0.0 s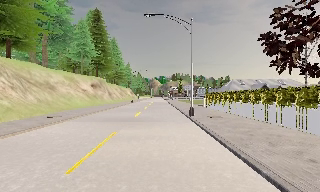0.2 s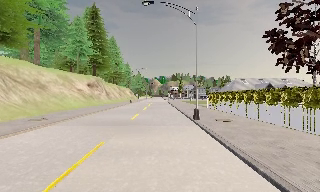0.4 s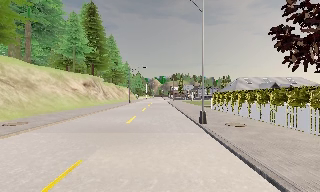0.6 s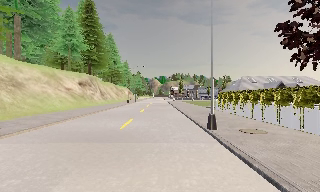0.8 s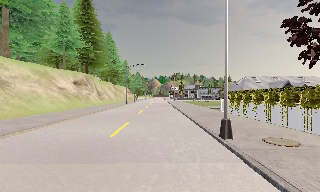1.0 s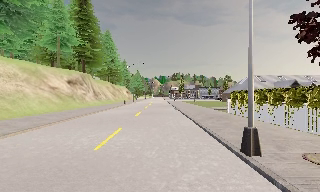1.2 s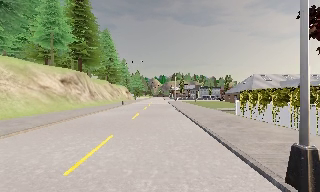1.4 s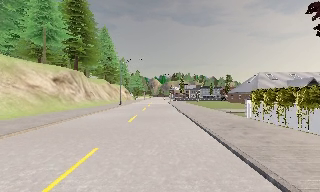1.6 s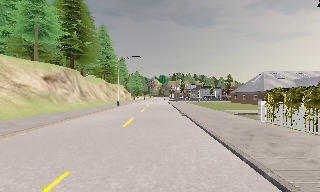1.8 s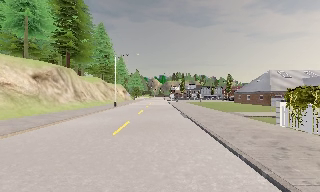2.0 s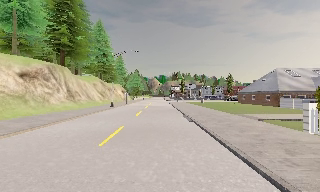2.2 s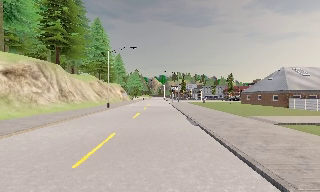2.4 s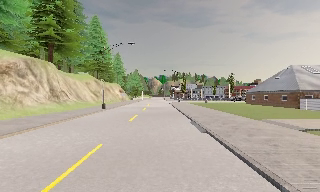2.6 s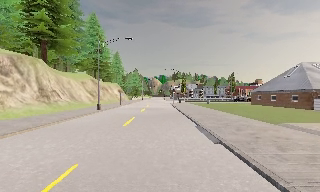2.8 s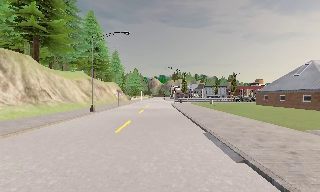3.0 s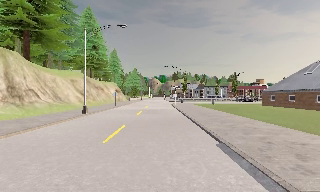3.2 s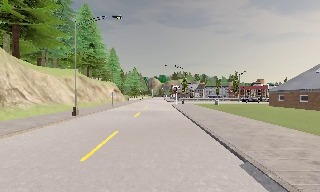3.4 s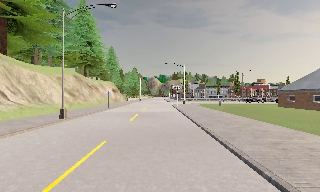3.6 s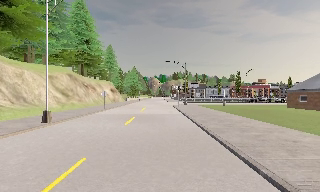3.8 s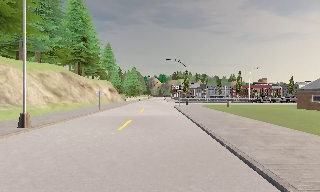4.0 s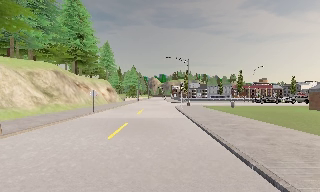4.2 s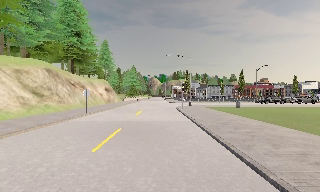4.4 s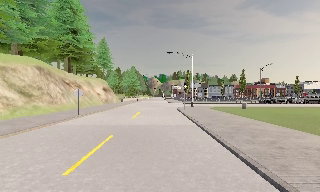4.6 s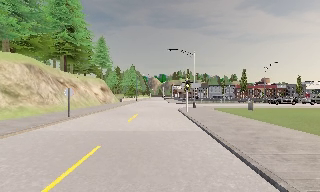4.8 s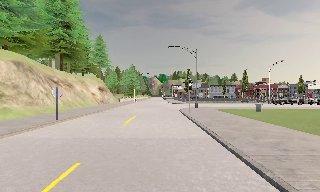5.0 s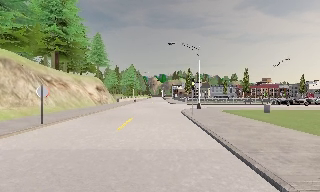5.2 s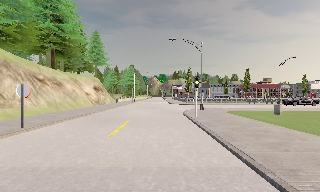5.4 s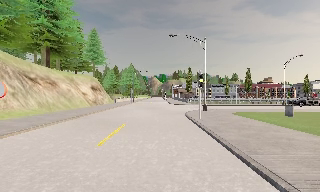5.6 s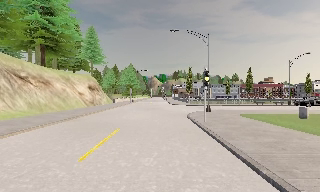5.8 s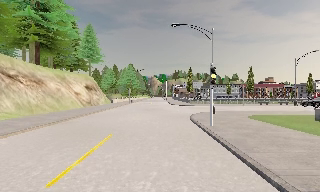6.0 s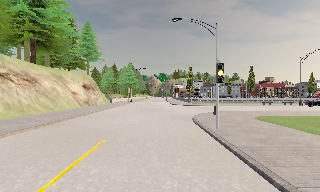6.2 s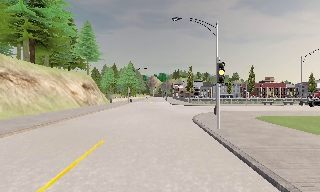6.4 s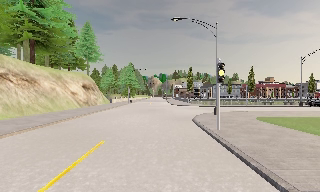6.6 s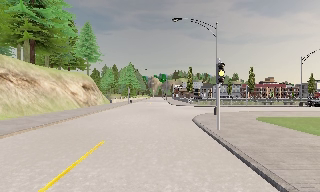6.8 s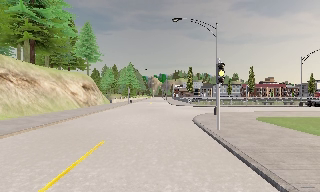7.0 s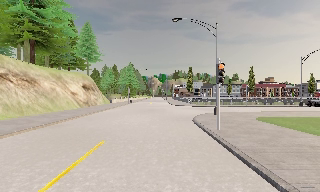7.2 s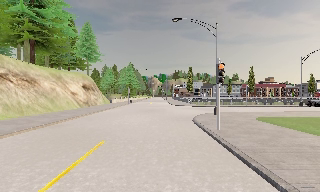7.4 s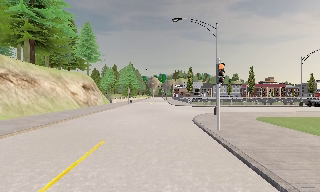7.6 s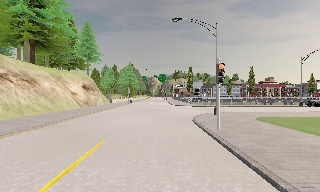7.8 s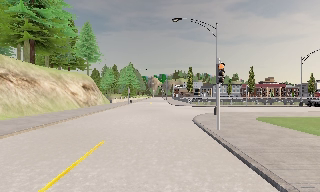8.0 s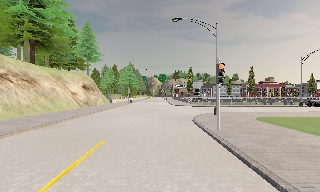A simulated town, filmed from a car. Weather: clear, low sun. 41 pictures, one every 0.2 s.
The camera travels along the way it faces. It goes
forward.
0.0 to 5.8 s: The camera travels forward, about 45 m, so what stands in front looms larger.
5.8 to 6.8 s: The camera travels forward, about 1 m, so what stands in front looms larger. It loses speed.
6.8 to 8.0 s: The camera keeps its place and its aim.
The film runs forward here.
